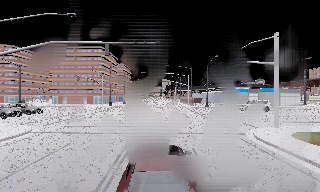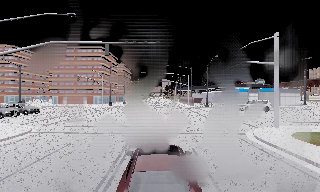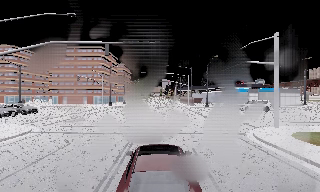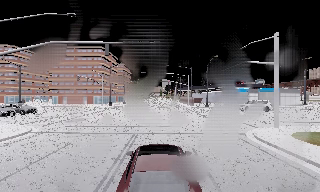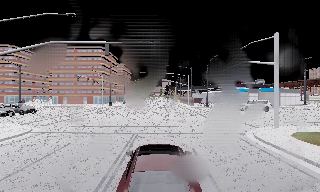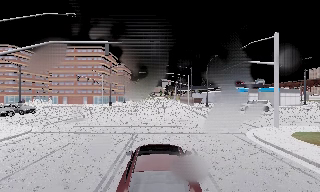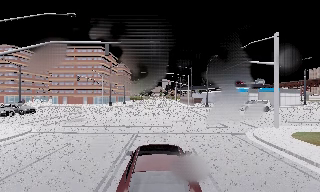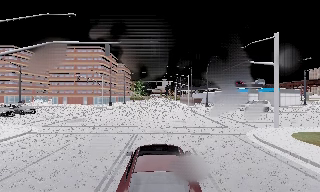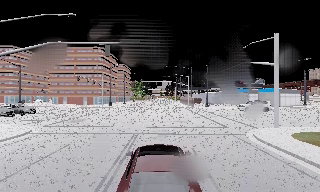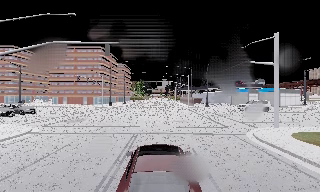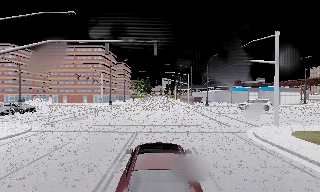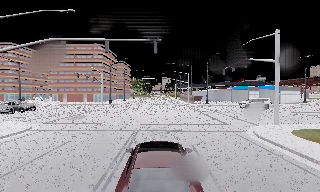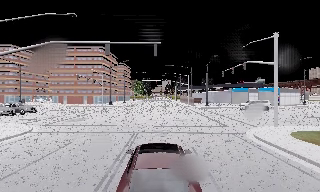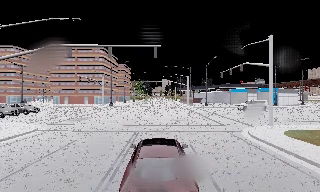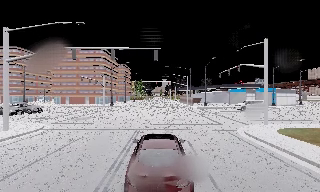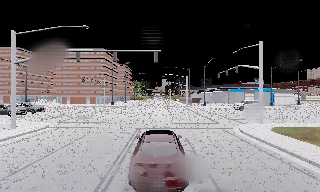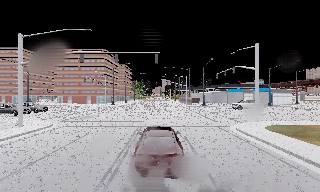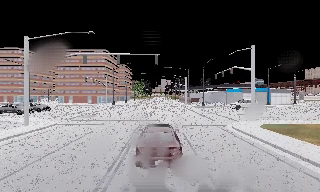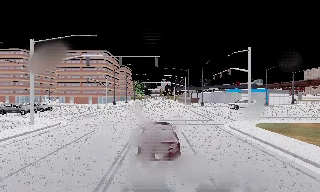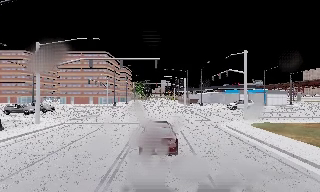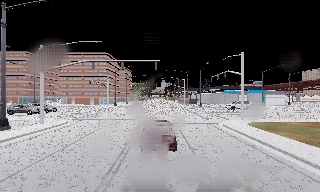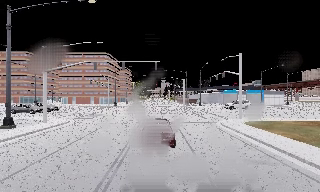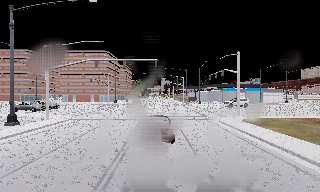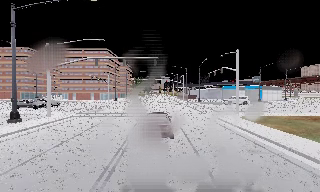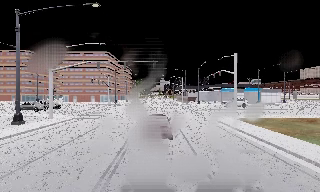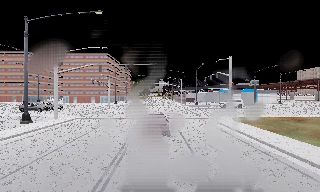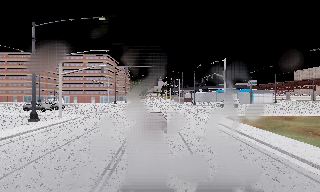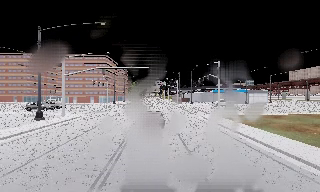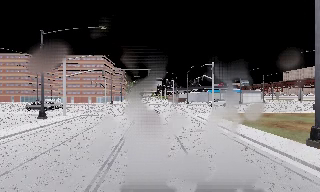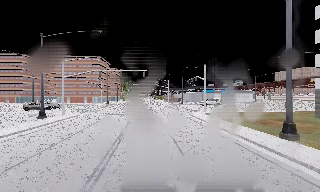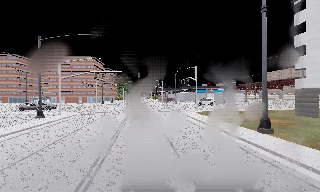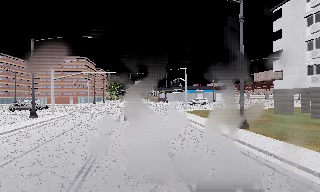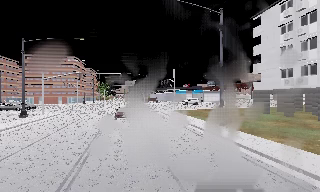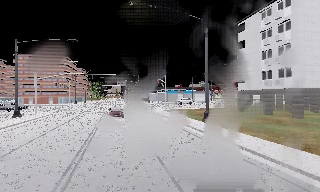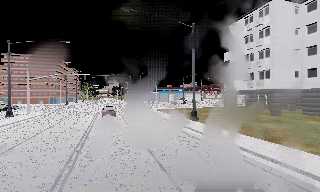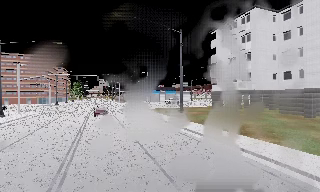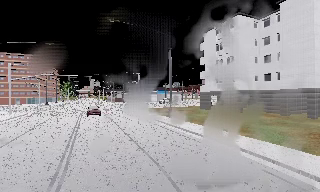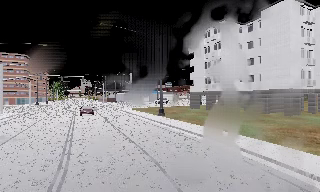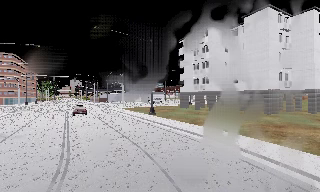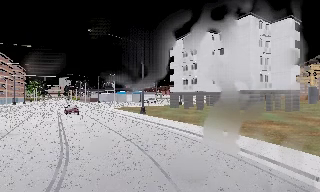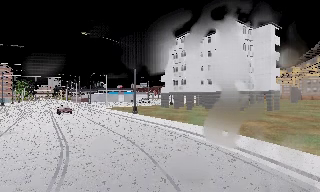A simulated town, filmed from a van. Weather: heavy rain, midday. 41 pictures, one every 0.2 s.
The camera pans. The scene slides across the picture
to the left.
The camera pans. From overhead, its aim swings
clockwise.
0.0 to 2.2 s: The camera keeps its place and its aim.
2.2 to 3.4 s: The camera travels backward, about 3.5 m, so what stands in front gets smaller. It gains speed.
3.4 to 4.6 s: The camera travels backward, about 3 m, so what stands in front gets smaller. It loses speed.
4.6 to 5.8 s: The camera travels backward, about 6 m, so what stands in front gets smaller. It gains speed.
5.8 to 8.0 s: The camera swings to its right by about 30 degrees, and the scene slides to the left. It travels backward, about 14 m.
The film runs backward here.
